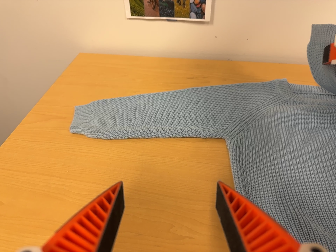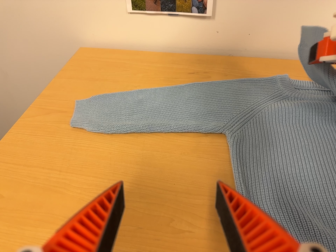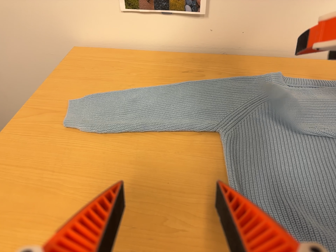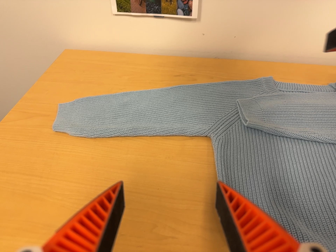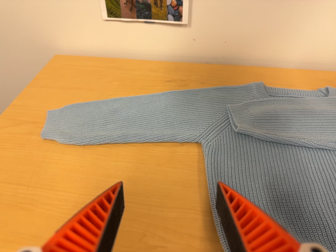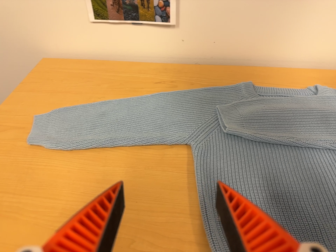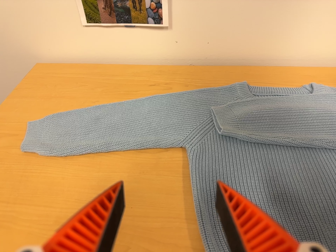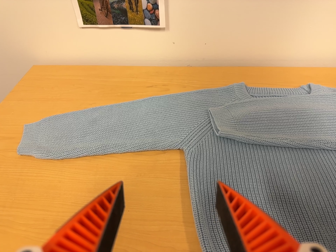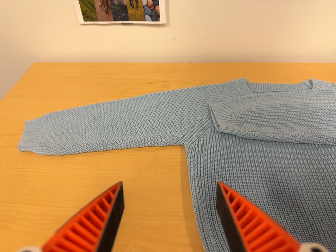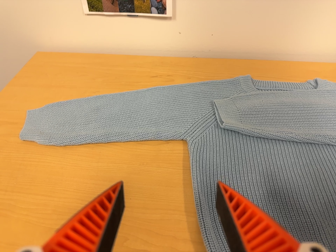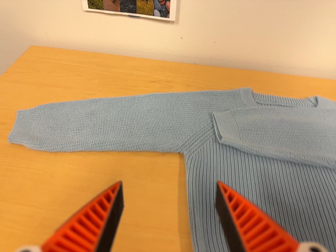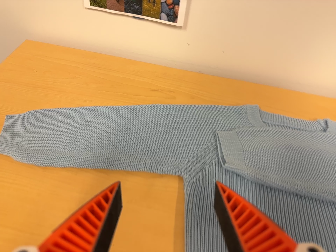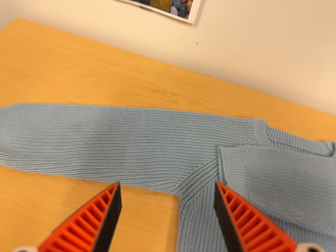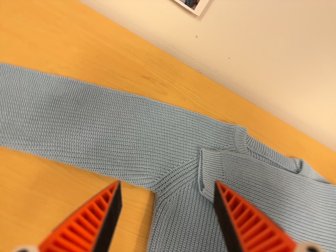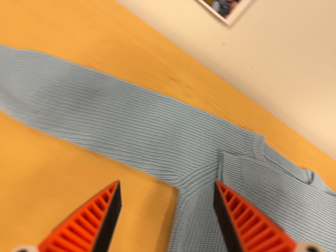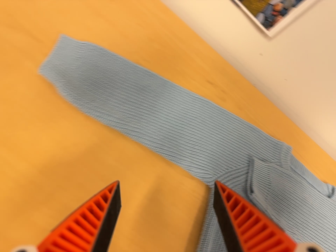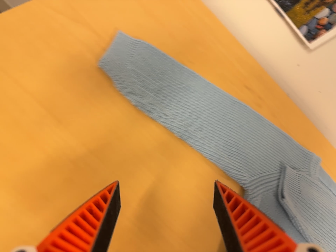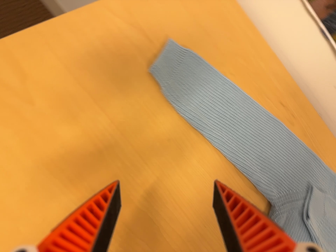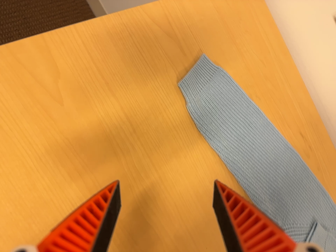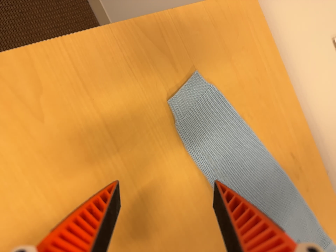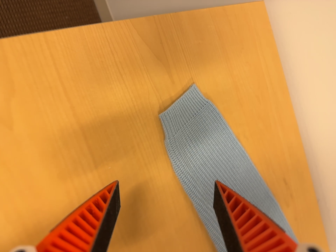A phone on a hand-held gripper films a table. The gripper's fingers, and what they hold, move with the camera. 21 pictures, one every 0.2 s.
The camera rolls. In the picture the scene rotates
clockwise.
0.0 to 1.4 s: The camera travels to its right, about 6 cm, so close, fixed things drift to the left.
1.4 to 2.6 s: The camera pans to its right by about 15 degrees. It travels toward the top of its view, forward and to its left, about 18 cm. Its aim tips toward the bottom of its view by about 15 degrees. It rolls about its line of sight by about 25 degrees, and the scene rotates clockwise.
2.6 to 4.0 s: The camera travels to its left and toward the top of its view, about 22 cm, so close, fixed things drift to the right. It rolls about its line of sight by about 45 degrees, and the scene rotates clockwise.
The film runs forward here.
